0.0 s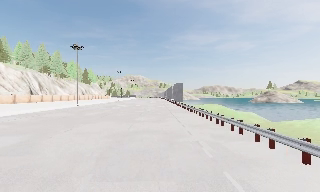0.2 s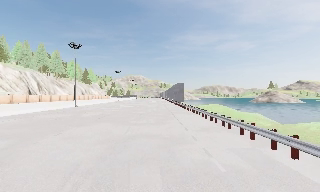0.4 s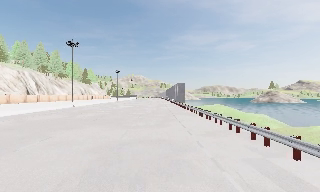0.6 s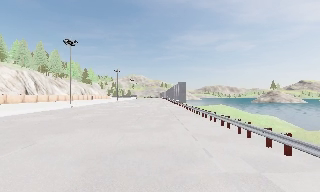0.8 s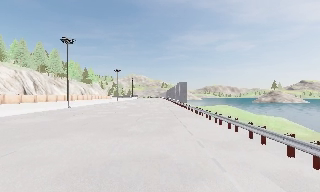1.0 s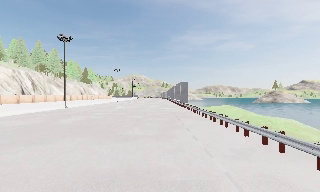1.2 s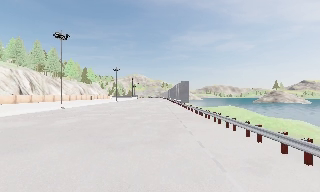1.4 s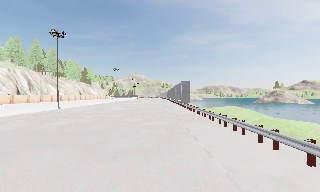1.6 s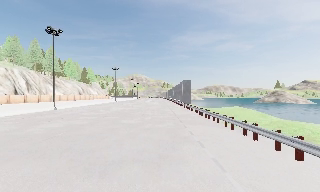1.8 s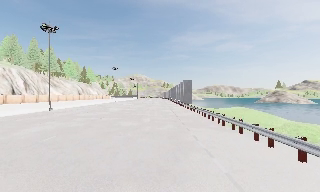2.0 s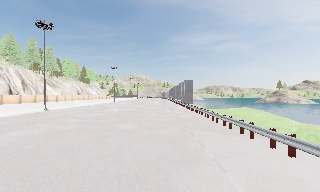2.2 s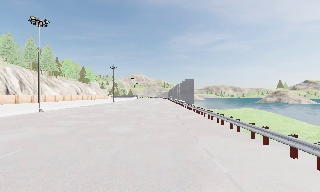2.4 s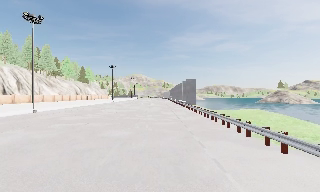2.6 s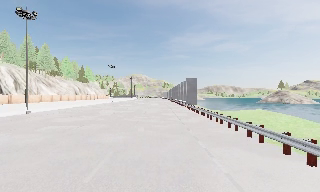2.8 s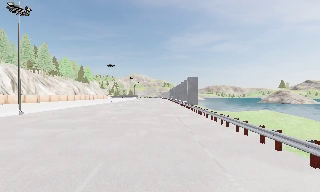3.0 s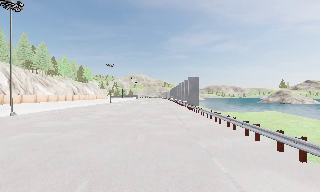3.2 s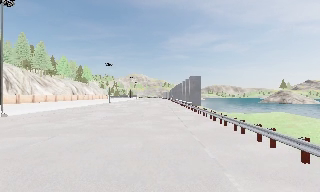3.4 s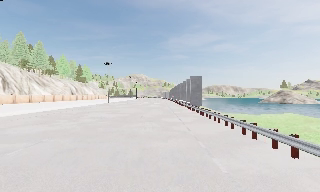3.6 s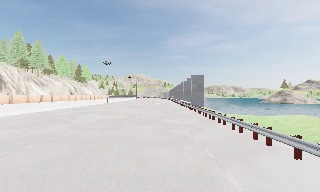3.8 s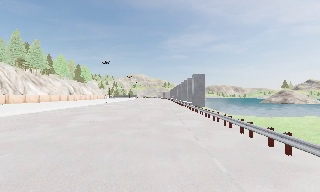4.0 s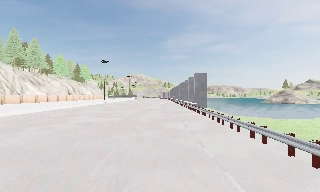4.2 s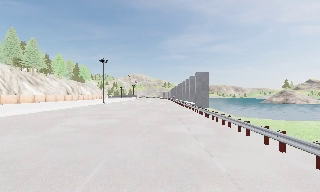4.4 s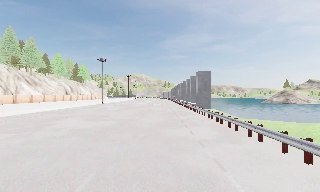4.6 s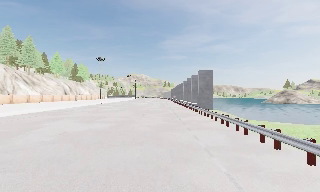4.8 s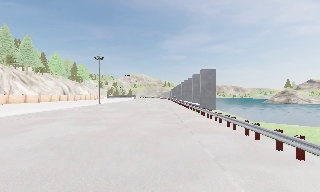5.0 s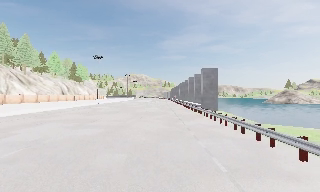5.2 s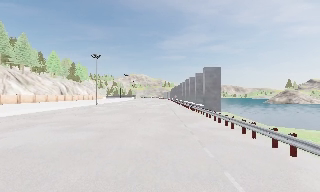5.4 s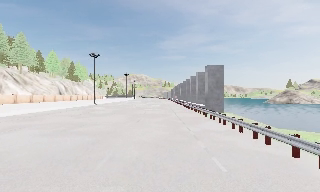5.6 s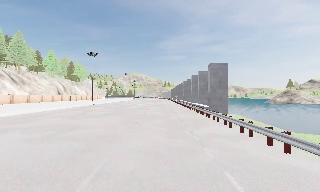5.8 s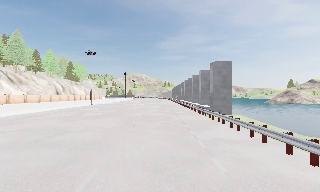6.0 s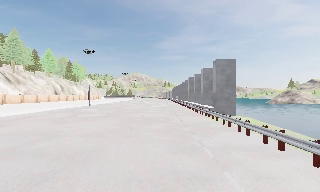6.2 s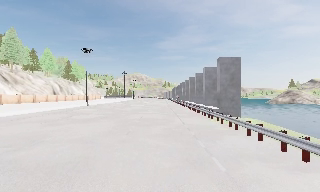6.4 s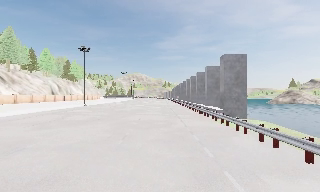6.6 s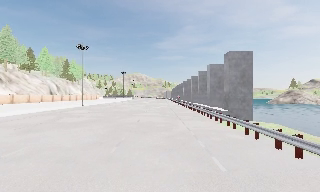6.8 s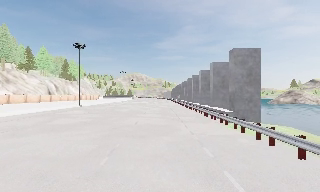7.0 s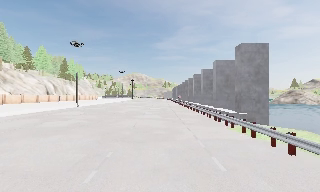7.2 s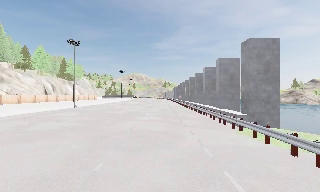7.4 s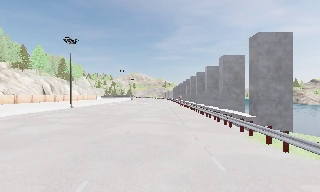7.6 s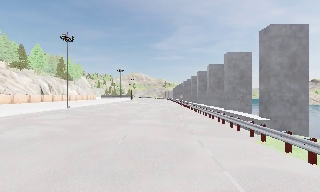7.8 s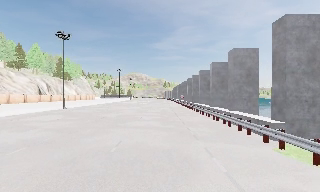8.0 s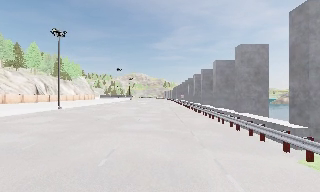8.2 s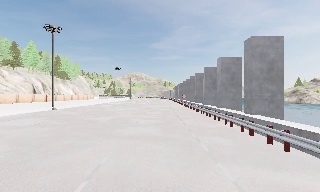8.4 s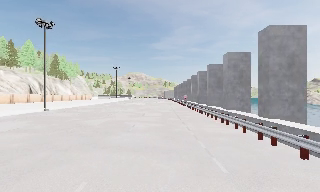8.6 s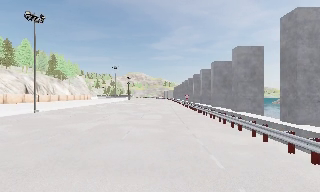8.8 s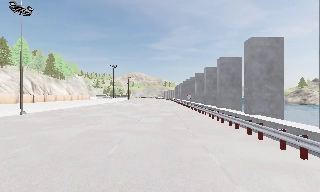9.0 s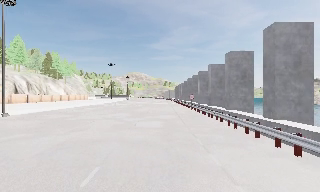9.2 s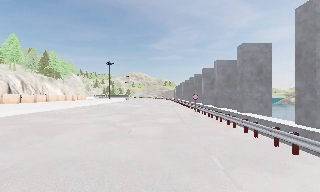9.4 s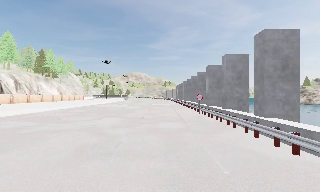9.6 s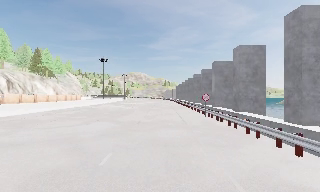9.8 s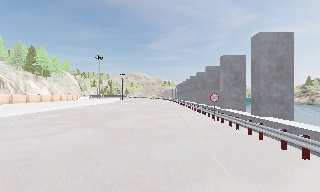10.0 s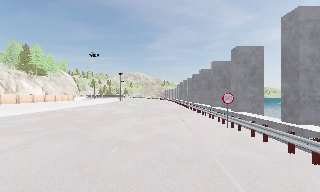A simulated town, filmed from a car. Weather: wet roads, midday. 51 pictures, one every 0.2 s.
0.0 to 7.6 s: The camera travels forward, about 40 m, so what stands in front looms larger.
7.6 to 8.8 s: The camera travels forward, about 9 m, so what stands in front looms larger. It gains speed.
8.8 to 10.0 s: The camera travels forward, about 14 m, so what stands in front looms larger.
The film runs forward here.
